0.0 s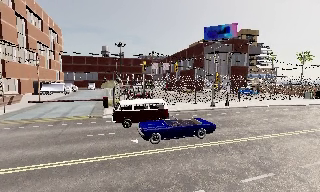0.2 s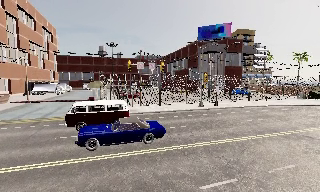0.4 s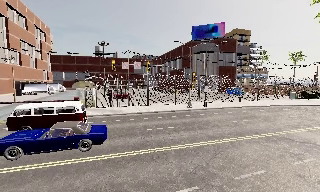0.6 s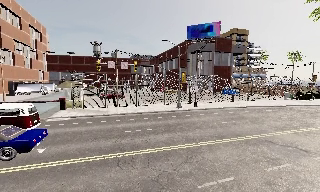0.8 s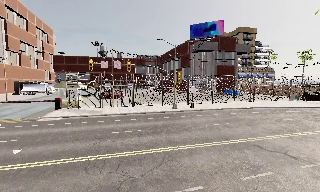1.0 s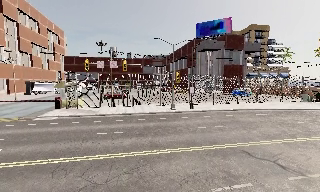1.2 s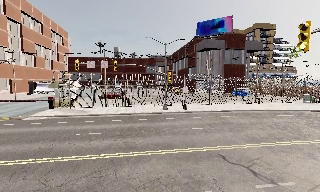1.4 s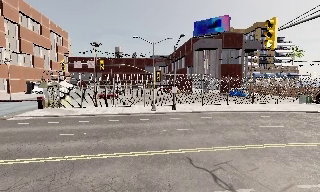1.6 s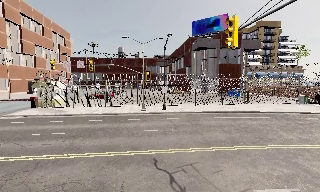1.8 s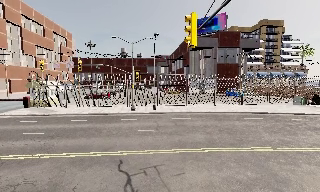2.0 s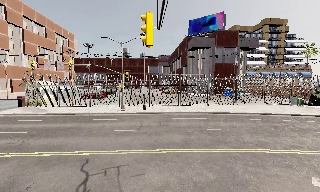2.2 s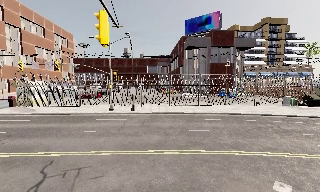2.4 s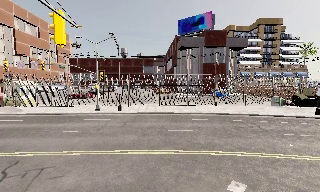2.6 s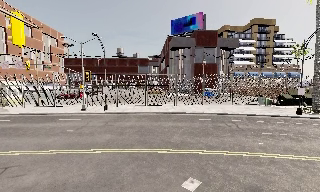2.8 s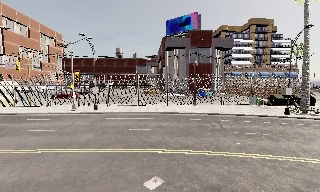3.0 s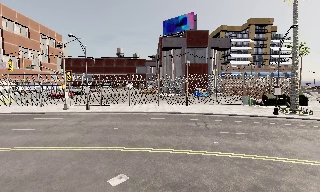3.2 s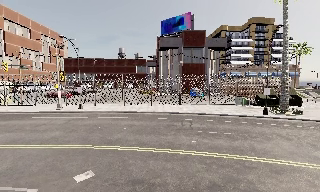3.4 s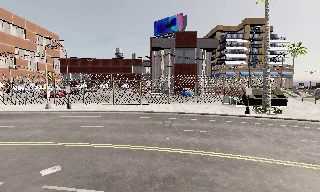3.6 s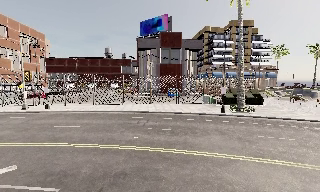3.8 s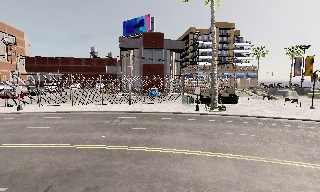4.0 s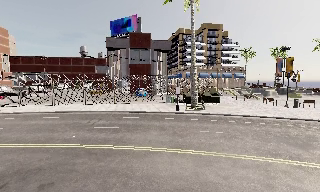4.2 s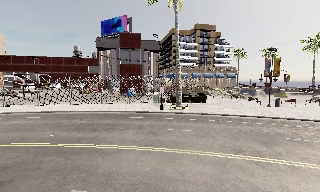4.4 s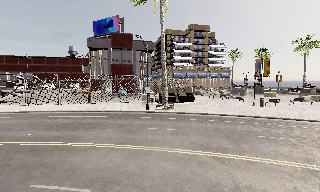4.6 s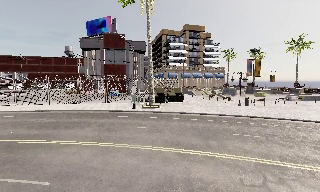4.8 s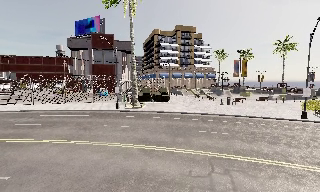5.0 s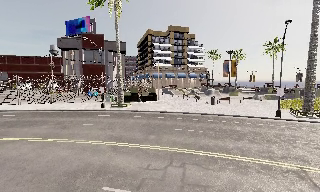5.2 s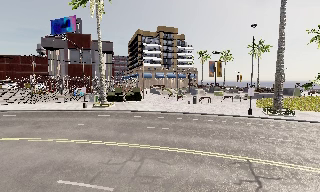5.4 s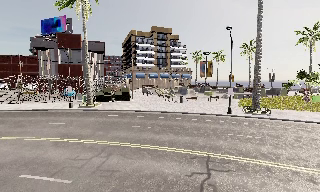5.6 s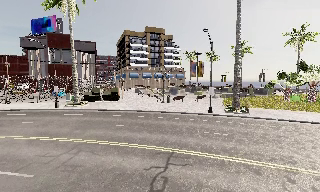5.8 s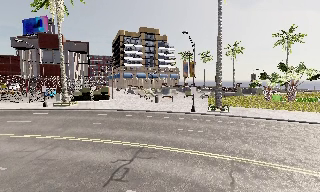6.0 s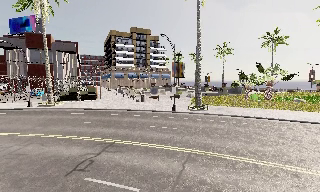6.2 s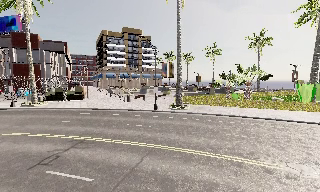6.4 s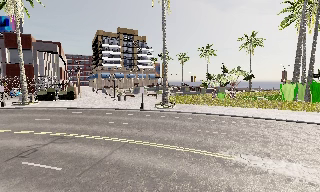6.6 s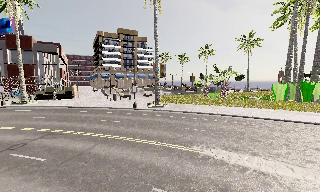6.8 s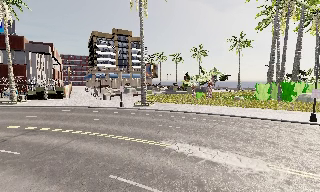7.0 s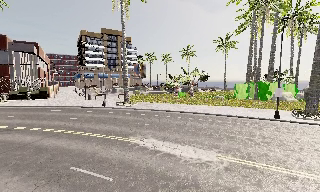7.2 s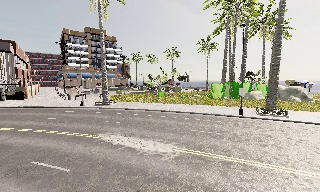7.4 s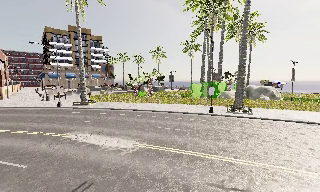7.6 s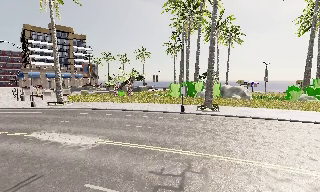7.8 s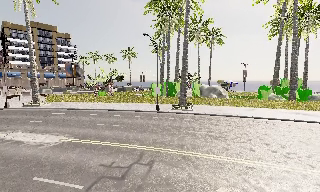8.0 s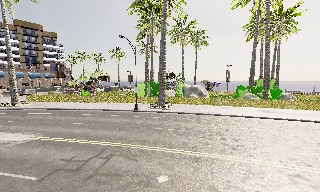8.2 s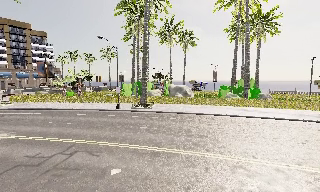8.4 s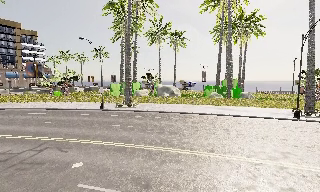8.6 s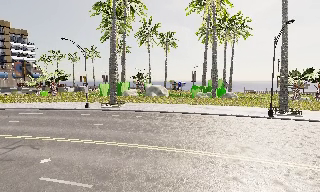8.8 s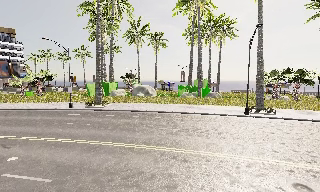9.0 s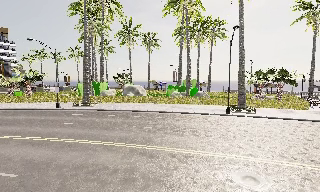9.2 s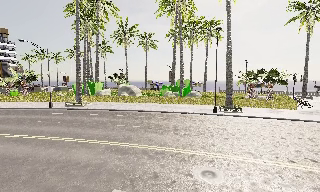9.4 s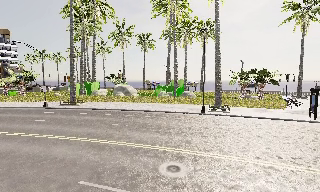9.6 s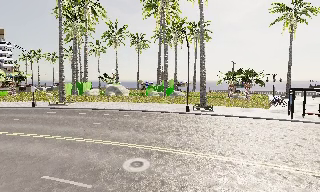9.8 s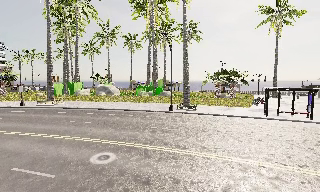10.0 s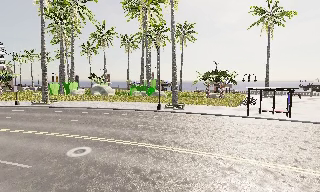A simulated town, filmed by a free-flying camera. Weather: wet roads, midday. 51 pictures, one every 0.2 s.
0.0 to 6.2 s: The camera travels to its right, about 45 m, so close, fixed things drift to the left.
6.2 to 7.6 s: The scene slides to the left, as the camera pans about 15 degrees to its right. It travels to its right and backward, about 11 m, so close, fixed things drift to the left.
7.6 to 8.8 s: The scene slides to the left, as the camera pans about 15 degrees to its right. It travels to its right, about 10 m, so close, fixed things drift to the left.
8.8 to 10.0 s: The camera travels to its right, about 9 m, so close, fixed things drift to the left.
The film runs forward here.
